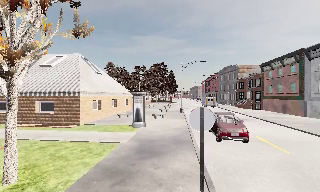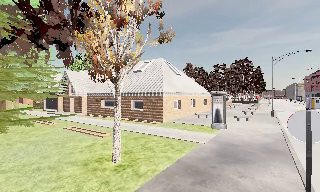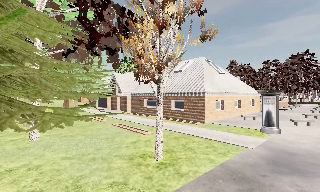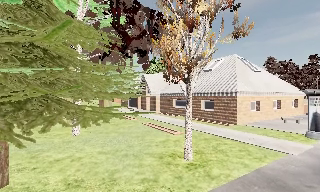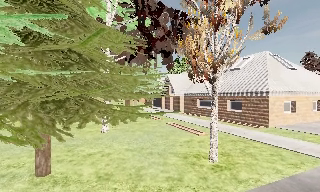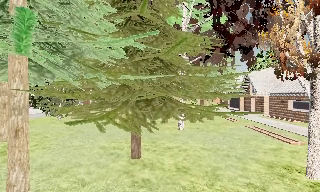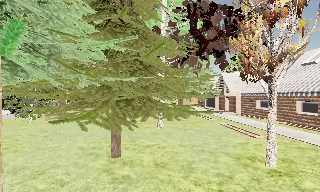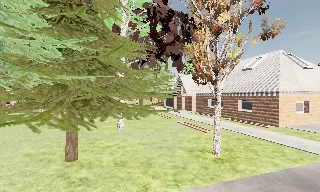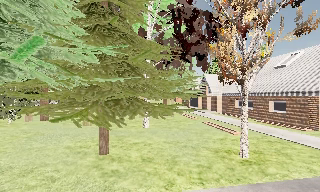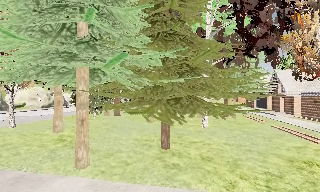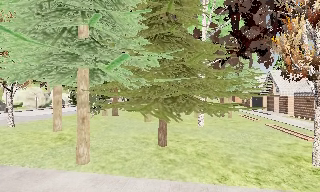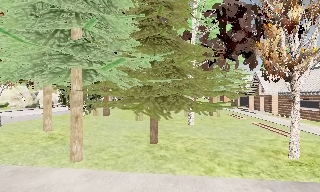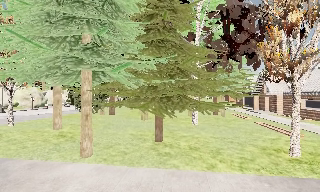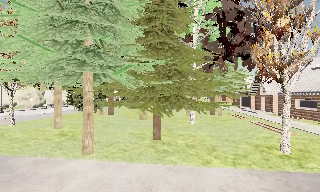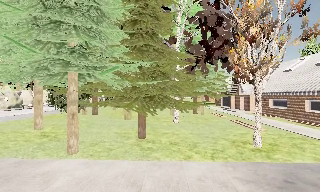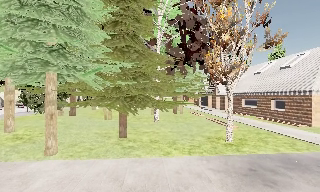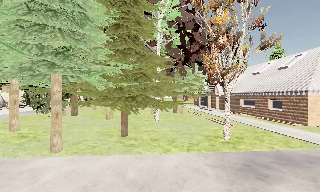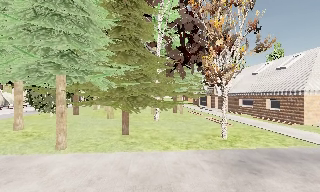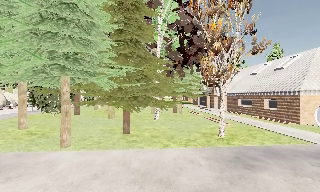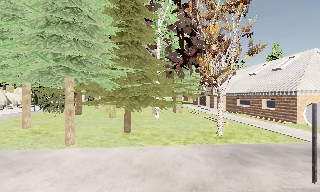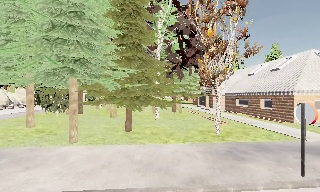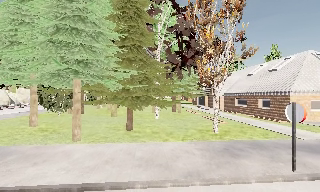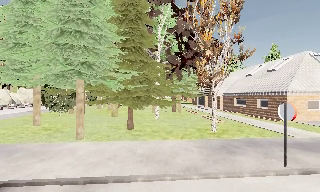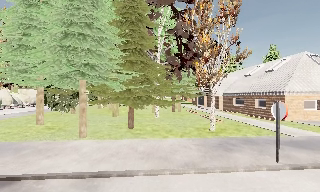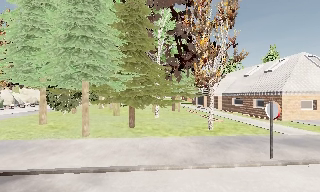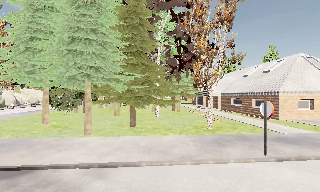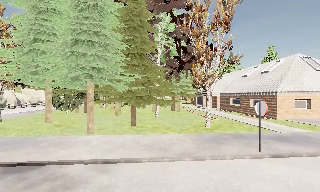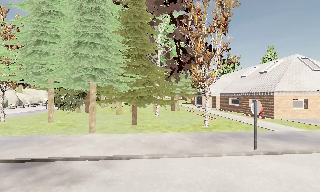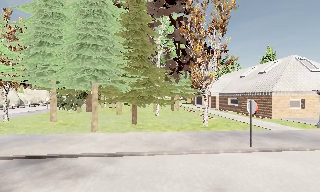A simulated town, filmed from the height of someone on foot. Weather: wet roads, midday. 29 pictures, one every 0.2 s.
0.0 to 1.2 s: The camera swings to its left by about 80 degrees, and the scene slides to the right. It travels backward, about 1 m. It gains speed.
1.2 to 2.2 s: The camera swings to its left by about 10 degrees, and the scene slides to the right. It travels backward, about 1.5 m, so what stands in front gets smaller.
2.2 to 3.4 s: The camera swings to its right by about 10 degrees, and the scene slides to the left. It travels backward, about 2 m, so what stands in front gets smaller.
3.4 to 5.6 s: The camera travels backward, about 4 m, so what stands in front gets smaller.
The film runs backward here.
